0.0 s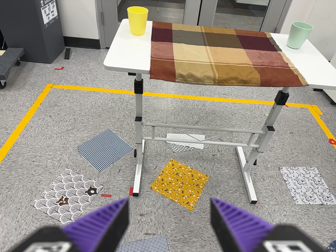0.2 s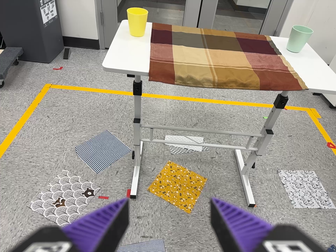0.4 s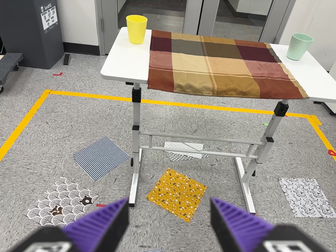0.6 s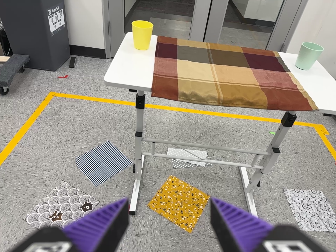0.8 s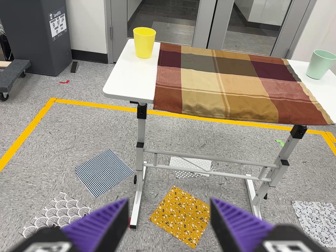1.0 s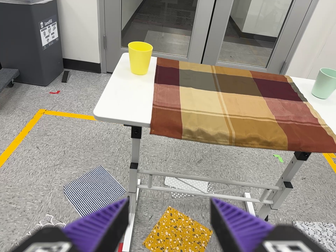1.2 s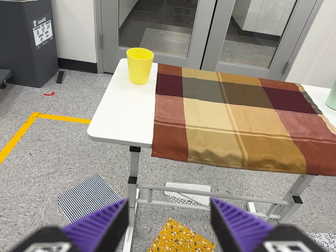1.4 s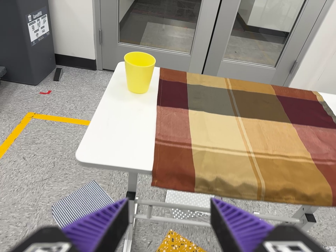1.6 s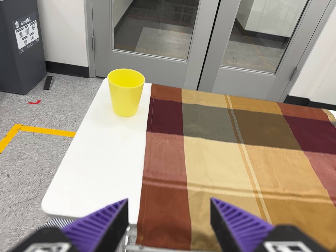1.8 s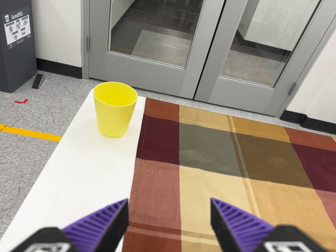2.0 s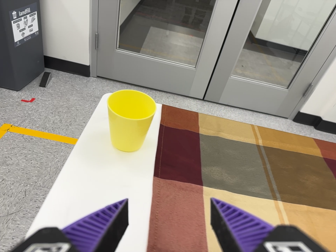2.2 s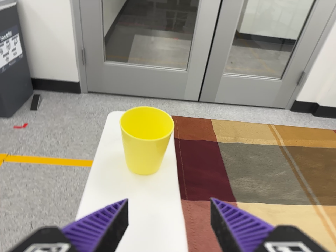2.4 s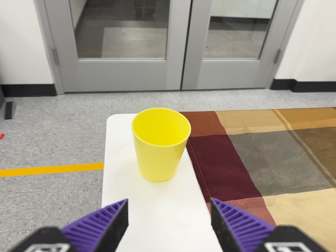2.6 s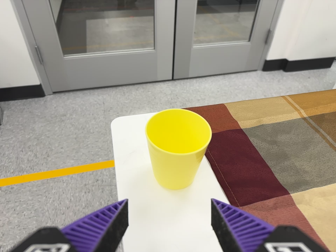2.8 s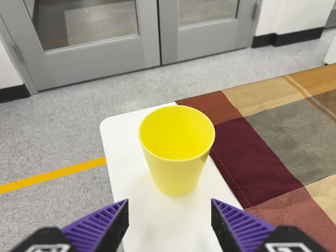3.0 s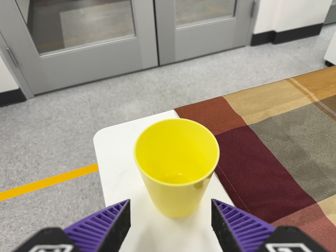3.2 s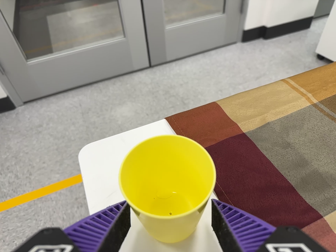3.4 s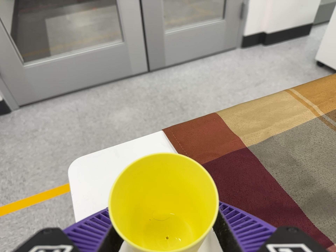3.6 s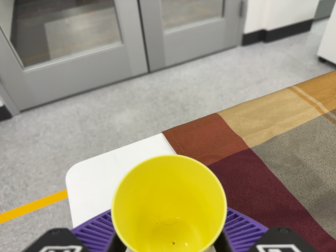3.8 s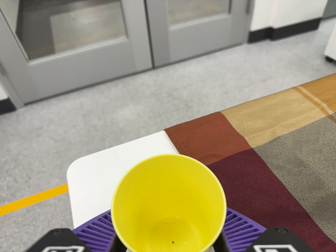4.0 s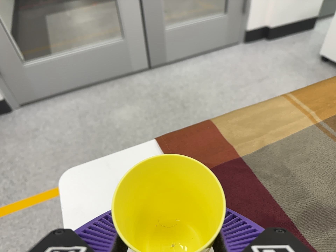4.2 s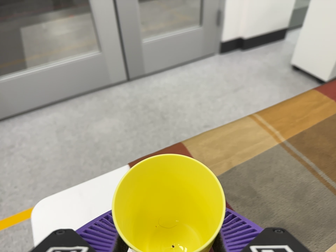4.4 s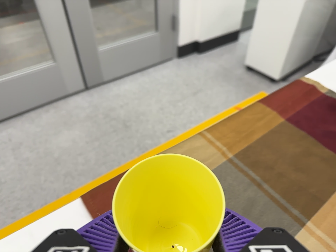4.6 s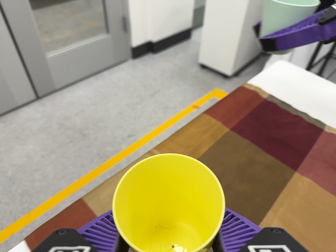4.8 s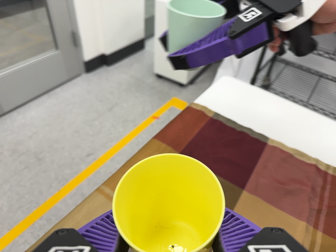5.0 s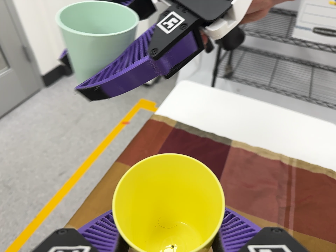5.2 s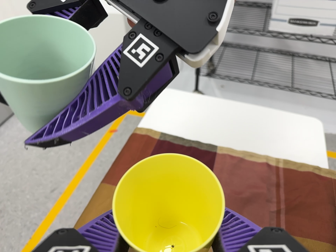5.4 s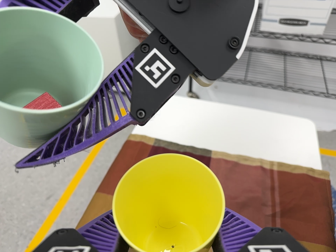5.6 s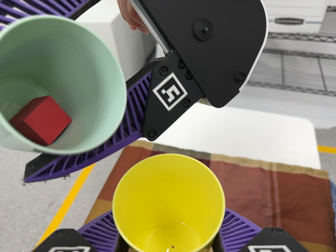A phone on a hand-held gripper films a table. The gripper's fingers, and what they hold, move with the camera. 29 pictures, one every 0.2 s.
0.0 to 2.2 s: The camera travels forward and toward the top of its view, about 70 cm, so what stands in front looms larger.
2.2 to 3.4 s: The camera pans to its right by about 10 degrees. It travels forward, toward the top of its view and to its left, about 20 cm, so what stands in front looms larger. It rolls about its line of sight by about 20 degrees, and the scene rotates counterclockwise.
3.4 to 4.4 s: The scene slides to the left, as the camera pans about 10 degrees to its right. It travels toward the top of its view and to its right, about 9 cm, so close, fixed things drift downward.
4.4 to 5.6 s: The scene slides to the left, as the camera pans about 25 degrees to its right. It travels toward the top of its view and to its right, about 20 cm, so close, fixed things drift downward. It rolls about its line of sight by about 30 degrees, and the scene rotates counterclockwise.
The film runs forward here.
